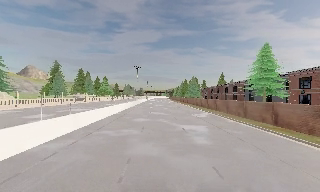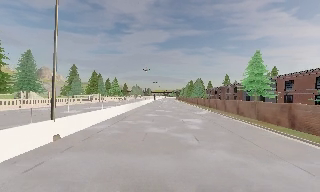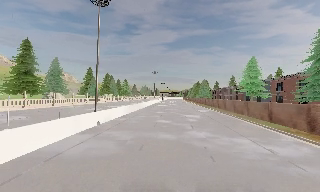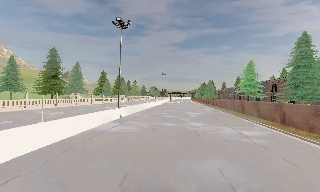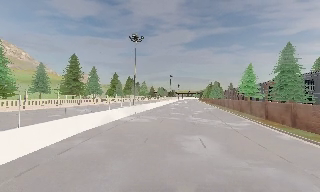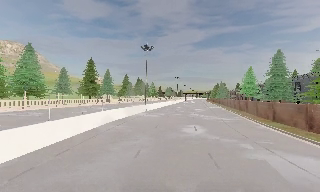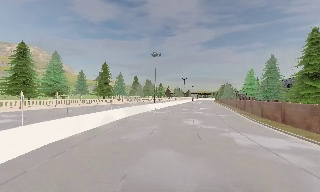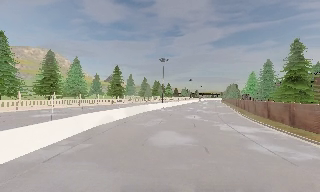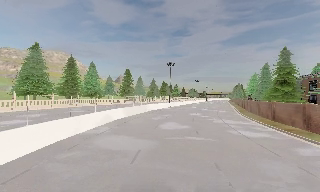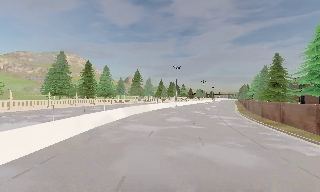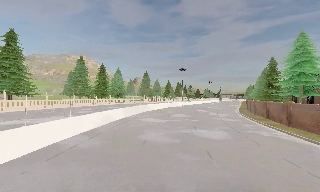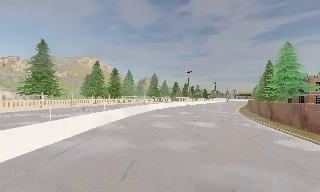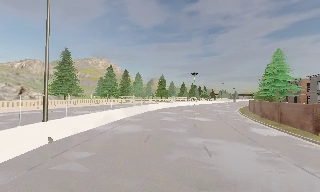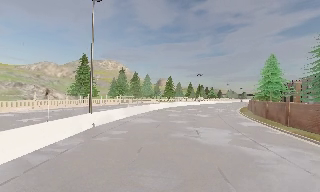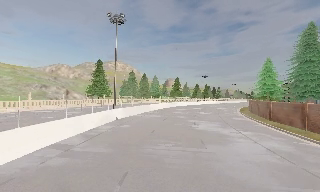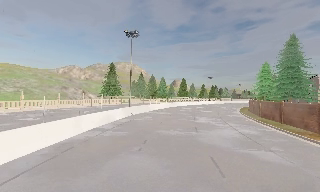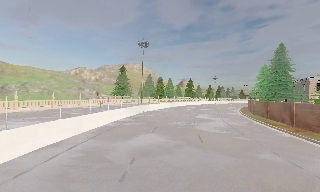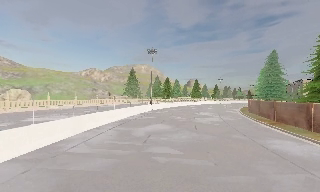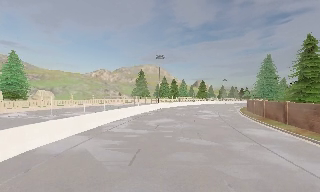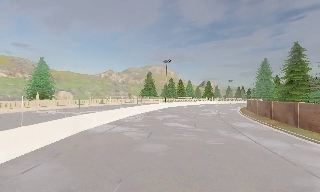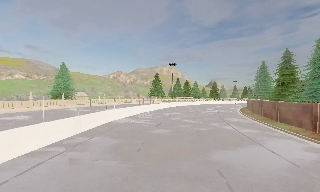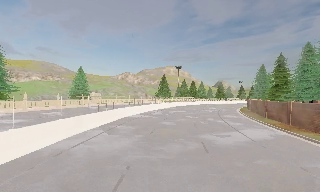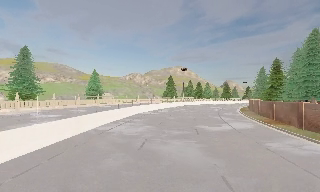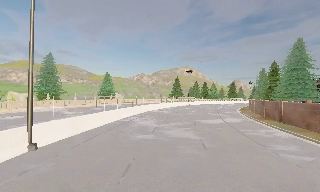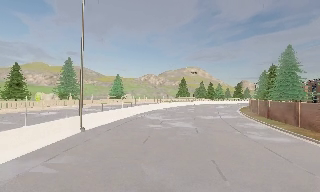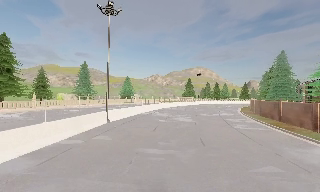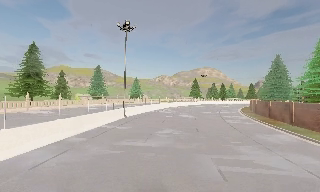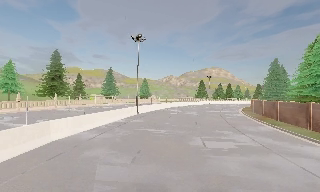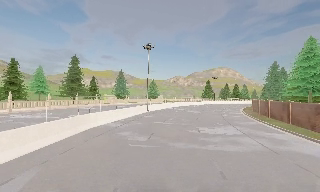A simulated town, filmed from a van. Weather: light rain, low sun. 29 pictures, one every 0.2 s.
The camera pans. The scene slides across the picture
to the right.
The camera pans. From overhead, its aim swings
counterclockwise.
0.0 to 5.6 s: The scene slides to the right, as the camera pans about 75 degrees to its left. It travels backward, about 120 m.
The film runs backward here.
